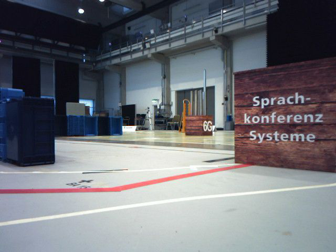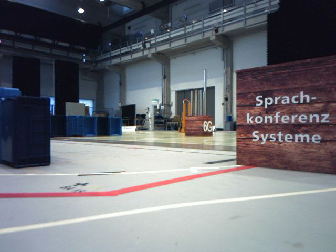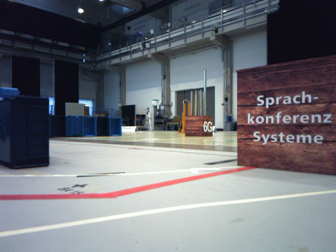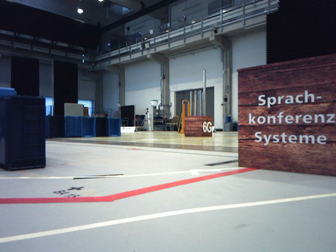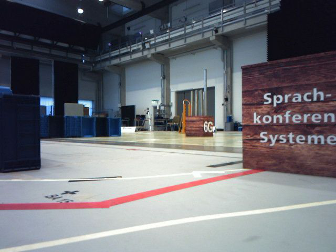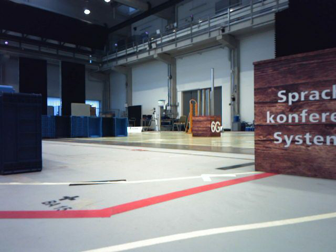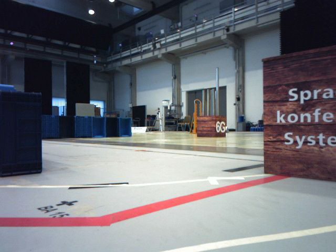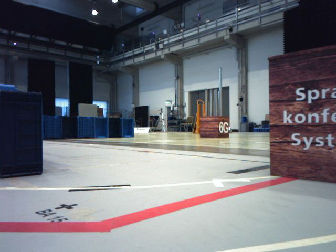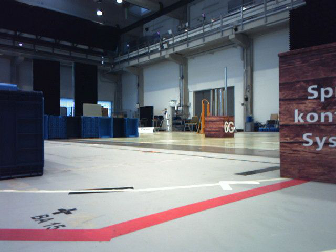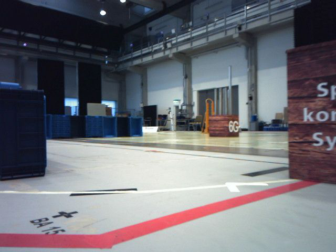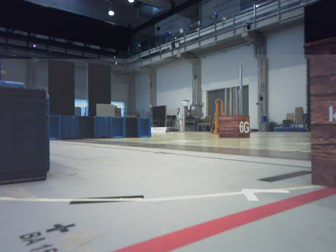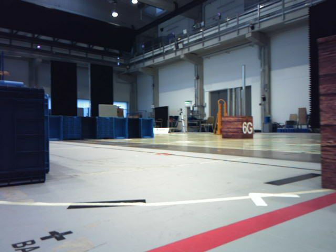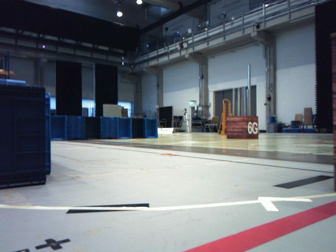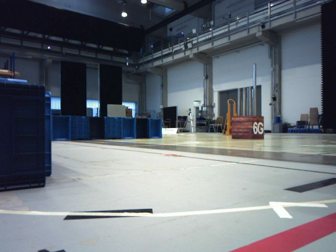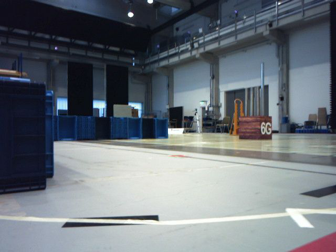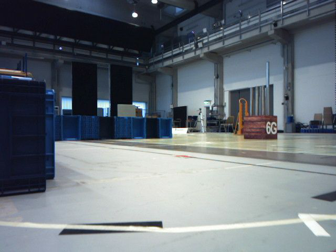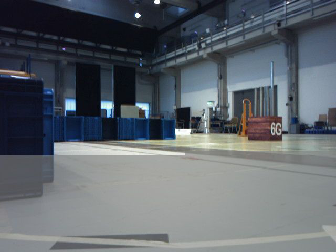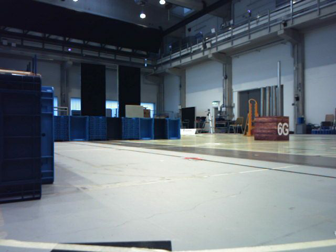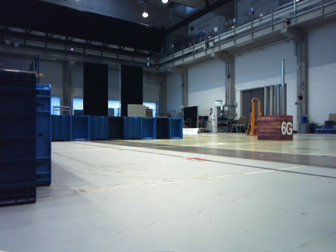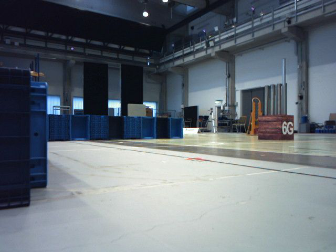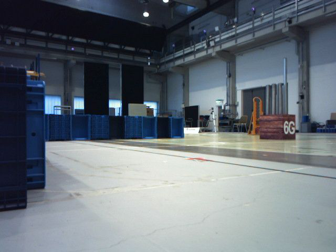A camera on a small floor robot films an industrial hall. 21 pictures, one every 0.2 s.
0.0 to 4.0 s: The camera swings to its left by about 10 degrees, and the scene slides to the right. It travels forward, about 0.8 m, so what stands in front looms larger.
The film runs forward here.
